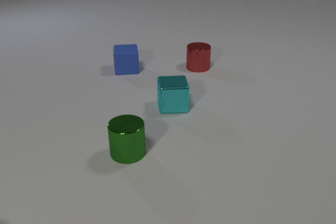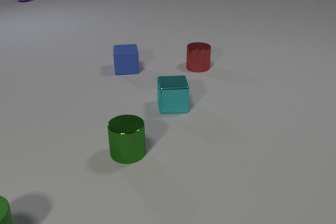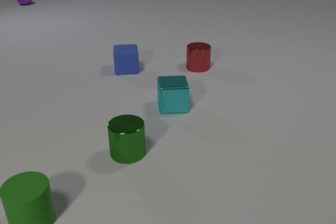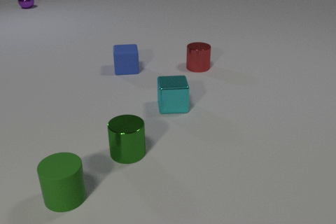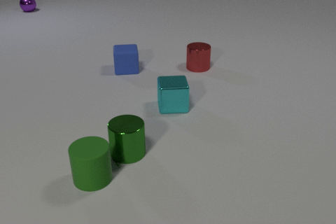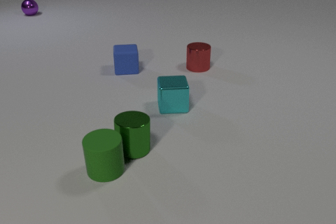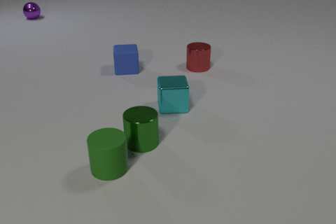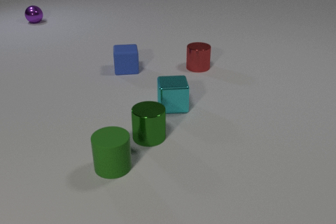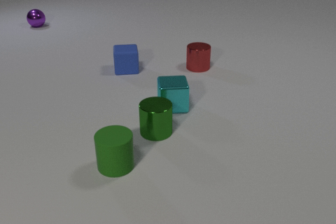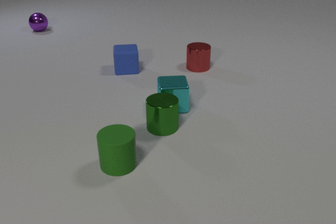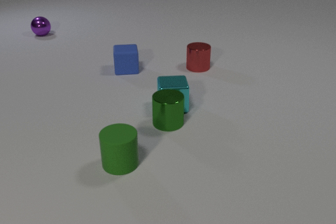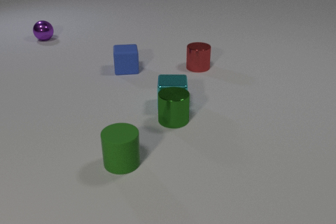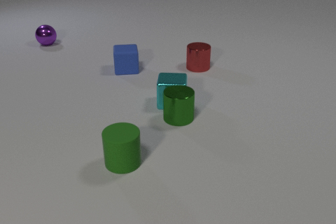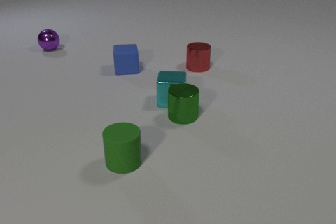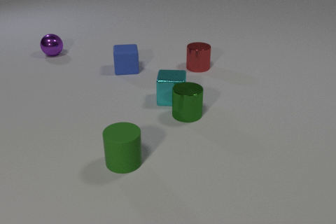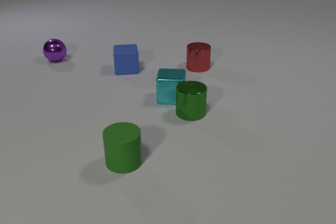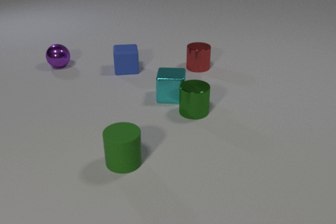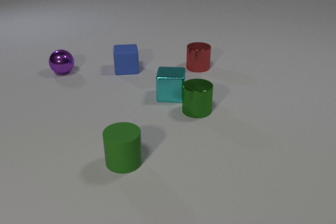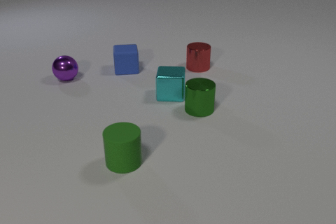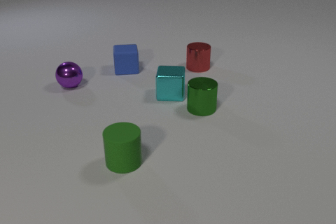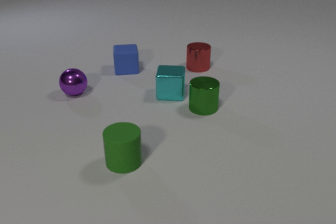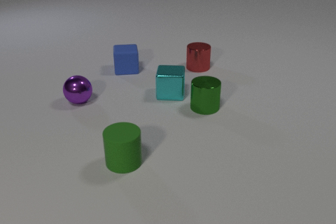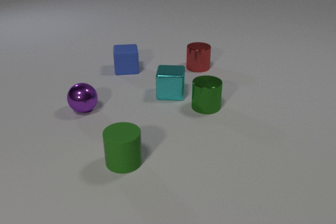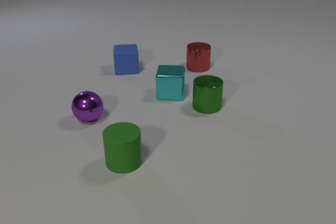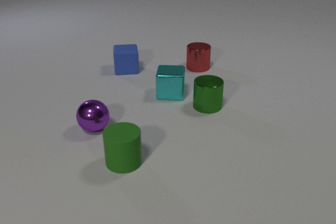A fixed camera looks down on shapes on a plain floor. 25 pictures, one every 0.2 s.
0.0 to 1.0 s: The green rubber cylinder comes in at the bottom edge, slides to the right and away from the camera. The purple metal sphere comes in at the top edge, rolls toward the camera. The green rubber cylinder and the green metal cylinder collide.
1.0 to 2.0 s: The green rubber cylinder slides to the right and away from the camera. The green metal cylinder slides away from the camera and to the right. The purple metal sphere rolls toward the camera.
2.0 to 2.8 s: The green metal cylinder slides to the right and away from the camera. The cyan metal cube slides away from the camera. The purple metal sphere rolls toward the camera. The green metal cylinder and the cyan metal cube collide.
2.8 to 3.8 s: The green metal cylinder slides to the right and away from the camera. The cyan metal cube slides away from the camera. The purple metal sphere rolls toward the camera.
3.8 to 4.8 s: The green metal cylinder moves, and ends about where it began. The purple metal sphere rolls toward the camera.
How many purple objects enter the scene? 1.
How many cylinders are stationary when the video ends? 2.
What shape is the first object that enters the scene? sphere.
